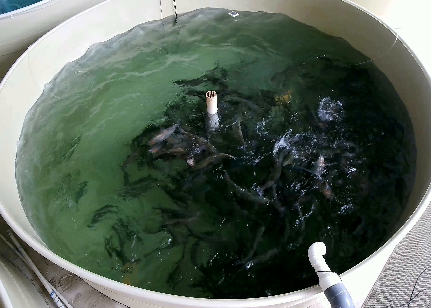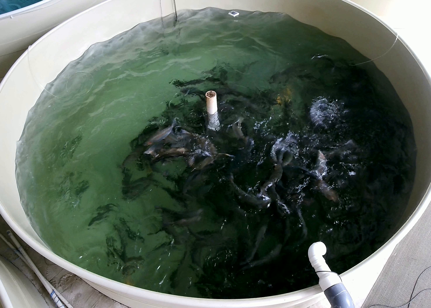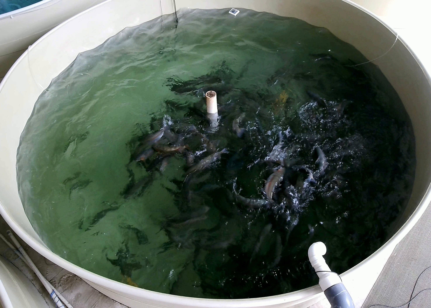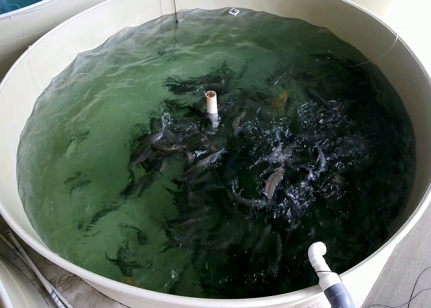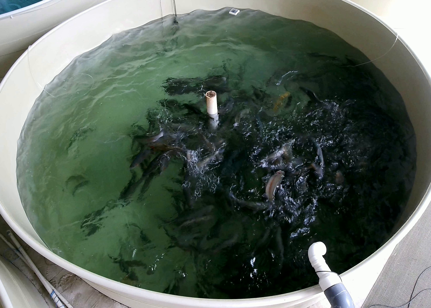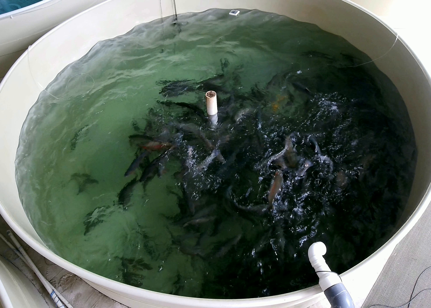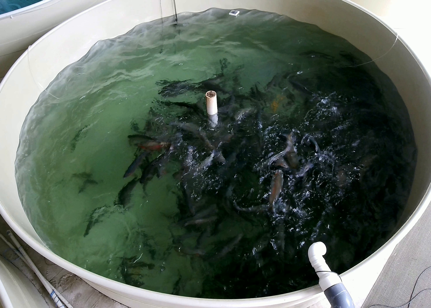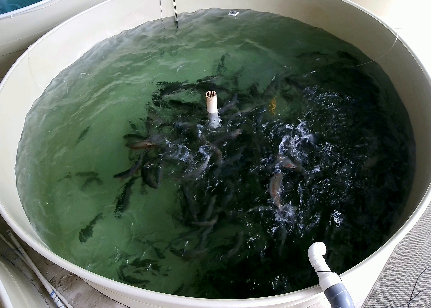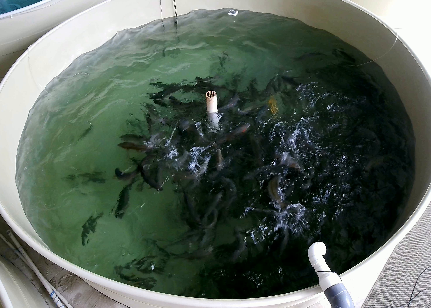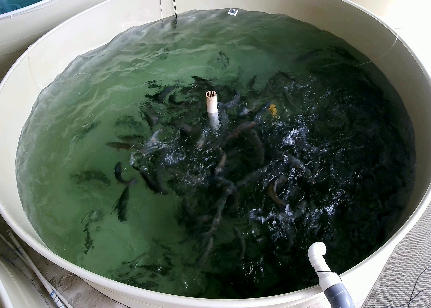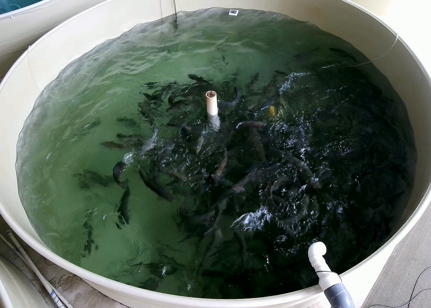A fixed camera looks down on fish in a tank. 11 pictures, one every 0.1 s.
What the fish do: Strong feeding.
